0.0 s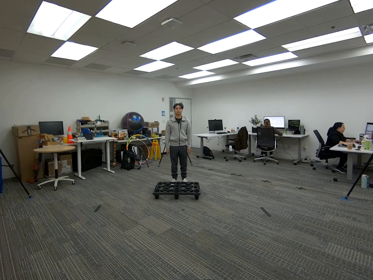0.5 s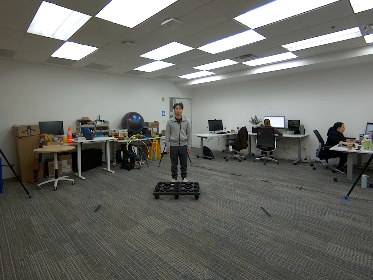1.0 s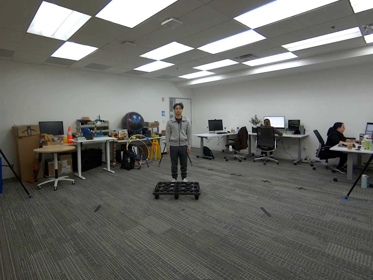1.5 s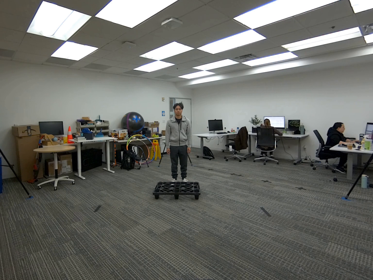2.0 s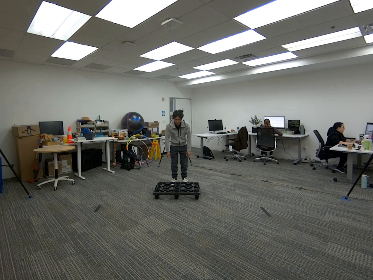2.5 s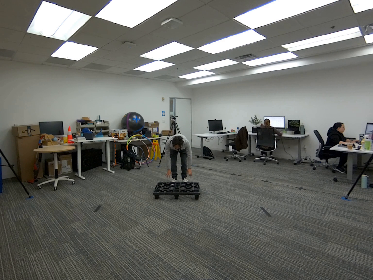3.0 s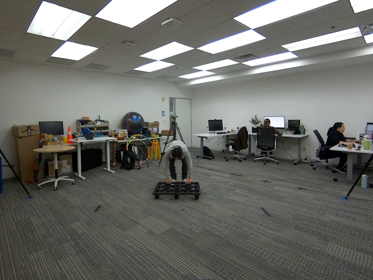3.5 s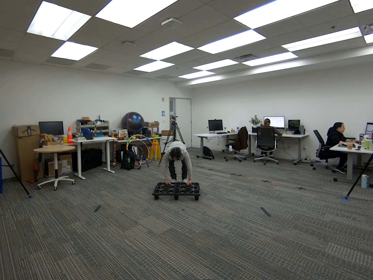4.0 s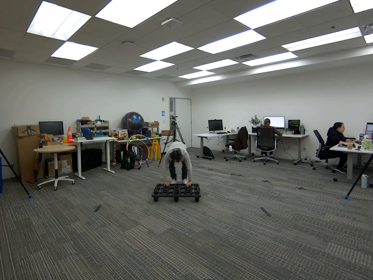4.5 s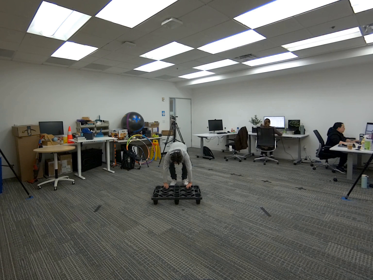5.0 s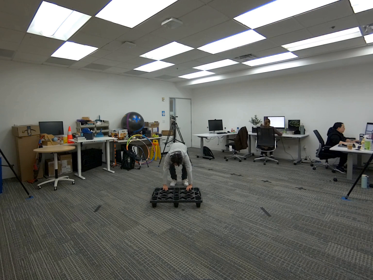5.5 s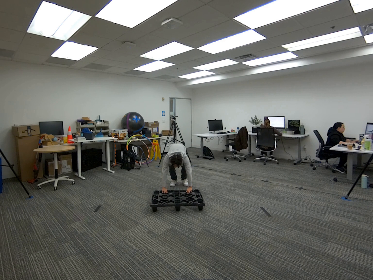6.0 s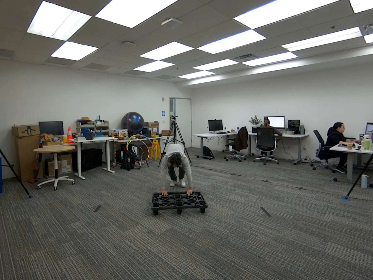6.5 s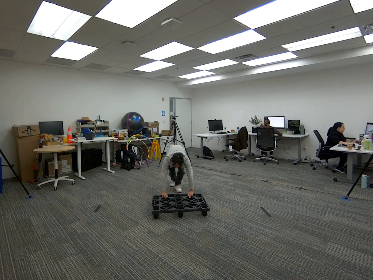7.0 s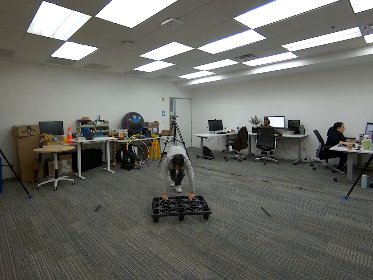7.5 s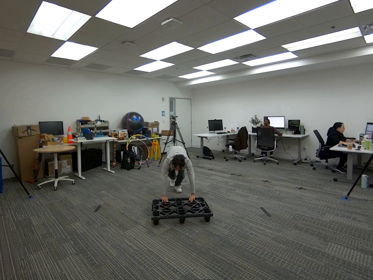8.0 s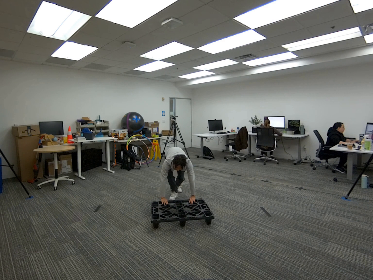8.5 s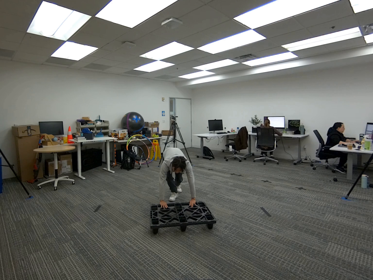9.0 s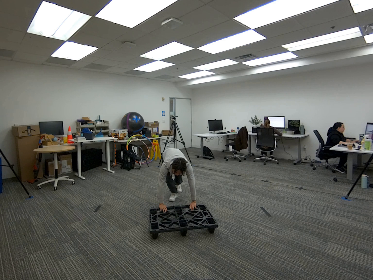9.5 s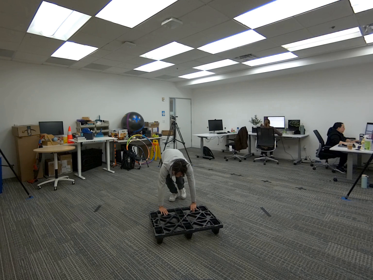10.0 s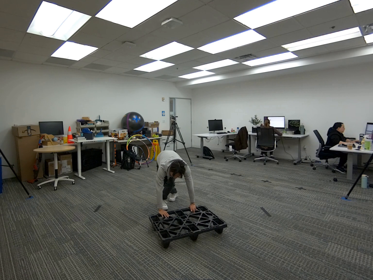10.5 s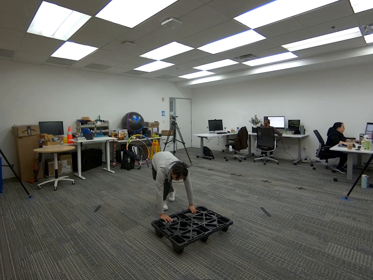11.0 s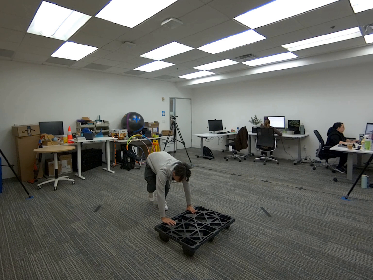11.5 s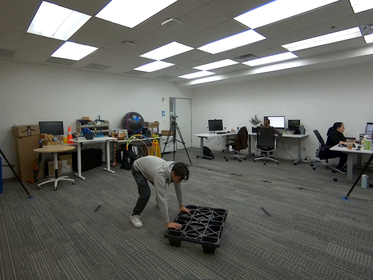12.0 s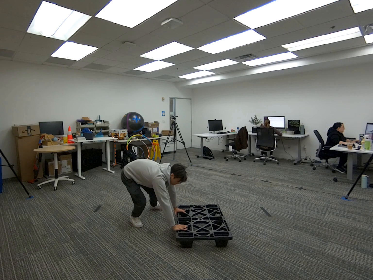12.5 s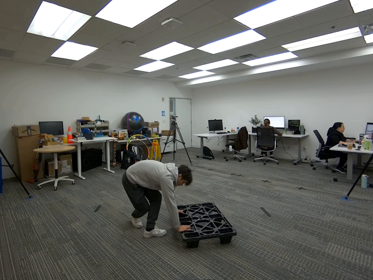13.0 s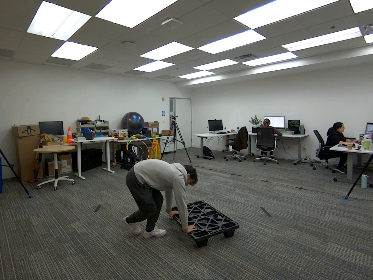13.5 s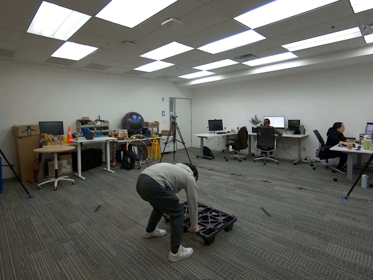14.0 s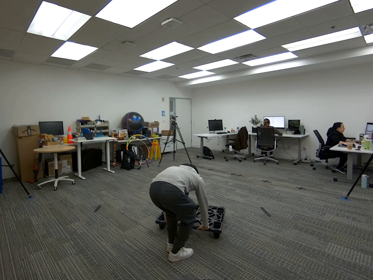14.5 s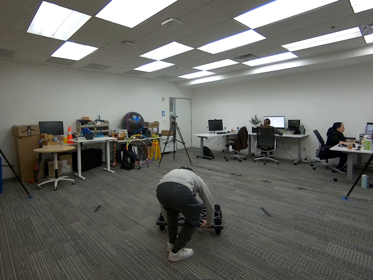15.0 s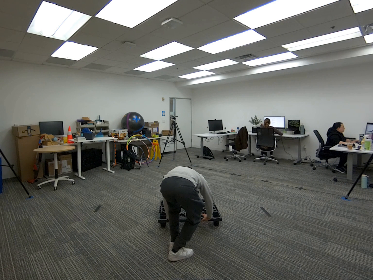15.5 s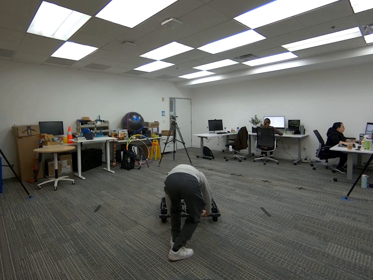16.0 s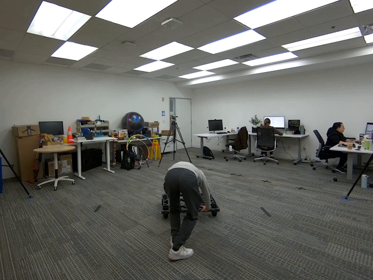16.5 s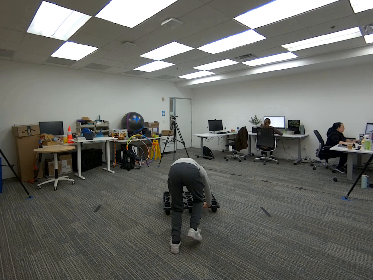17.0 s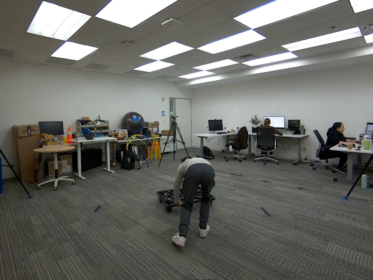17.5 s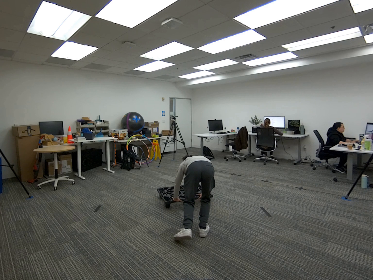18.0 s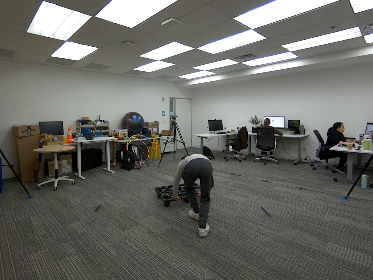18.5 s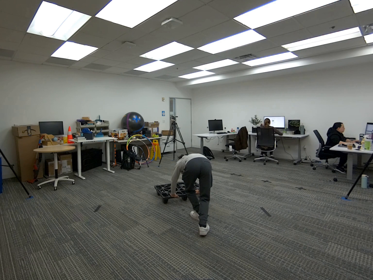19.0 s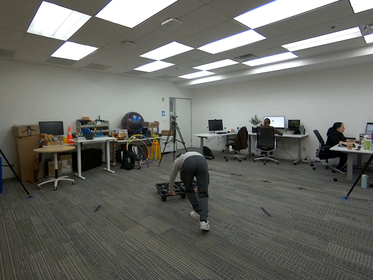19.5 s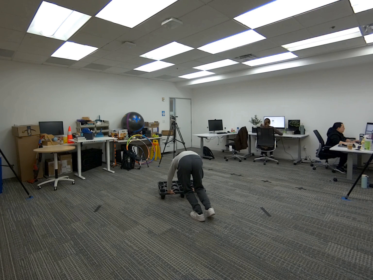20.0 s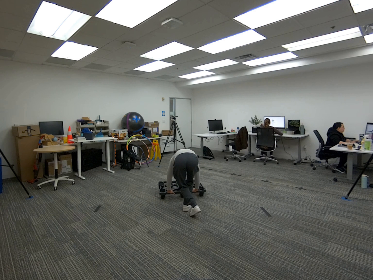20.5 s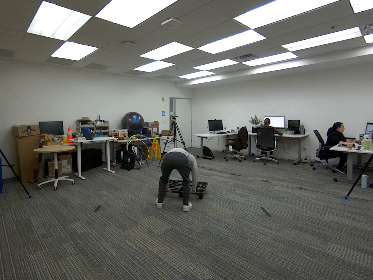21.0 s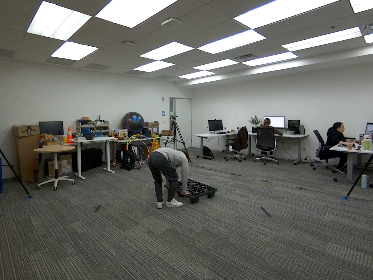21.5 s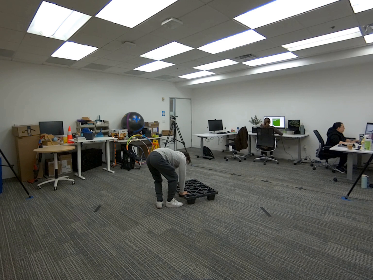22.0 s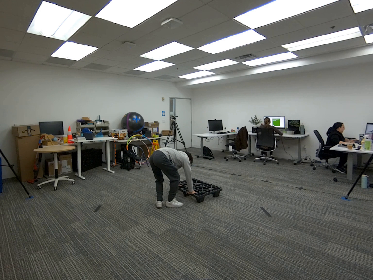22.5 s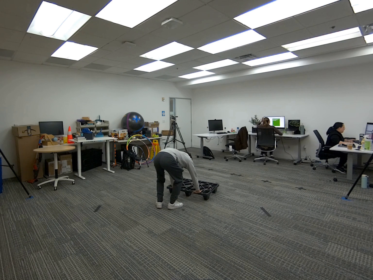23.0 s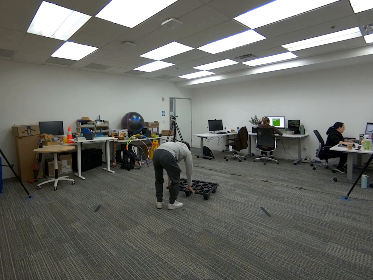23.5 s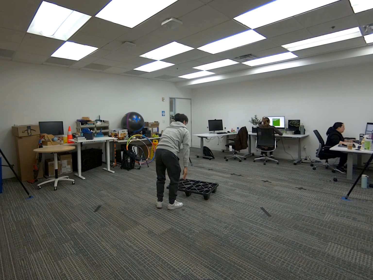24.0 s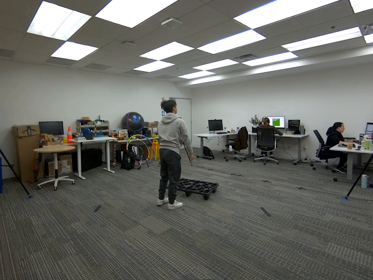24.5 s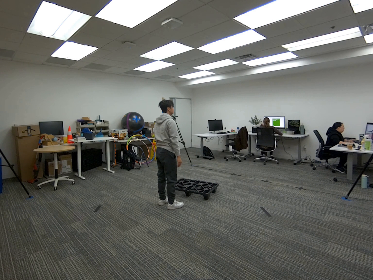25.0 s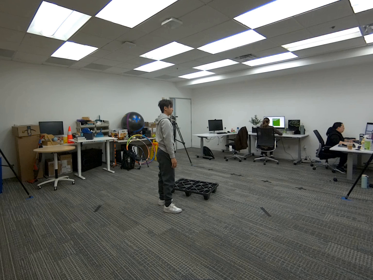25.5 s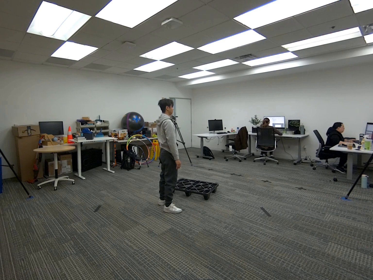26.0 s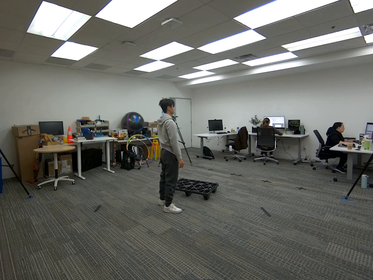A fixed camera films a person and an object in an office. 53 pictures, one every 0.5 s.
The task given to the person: Walk over to the platform on the ground and push the platform away from you.
